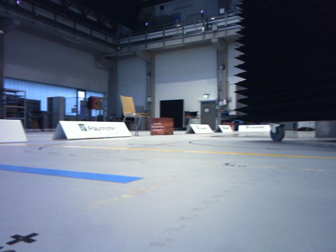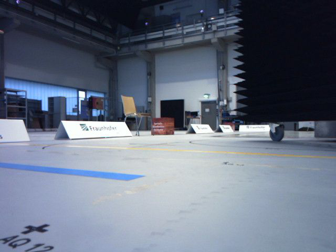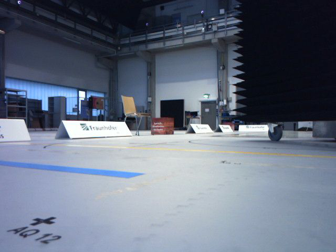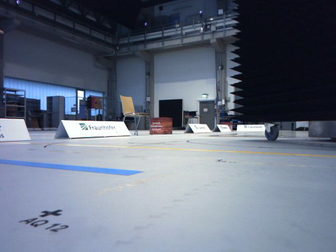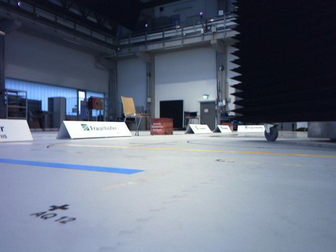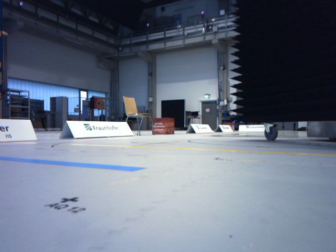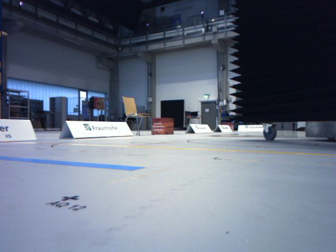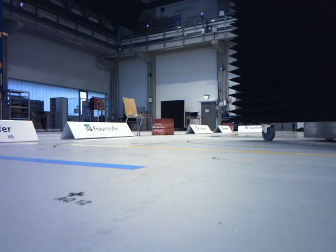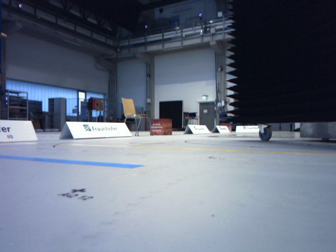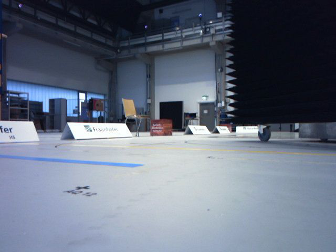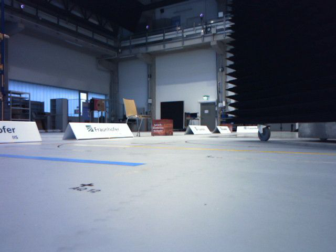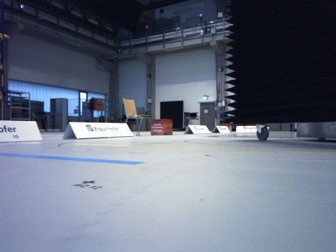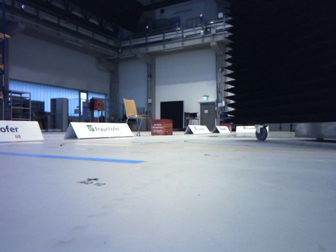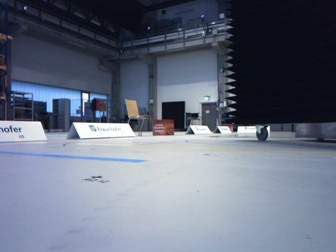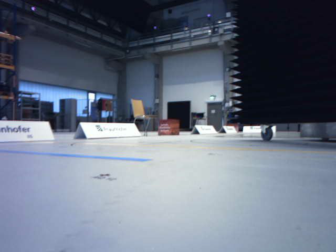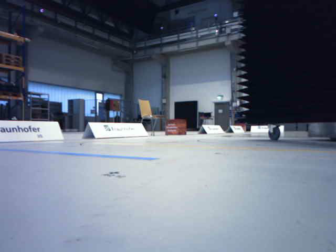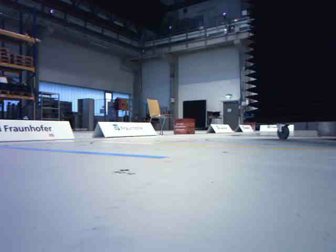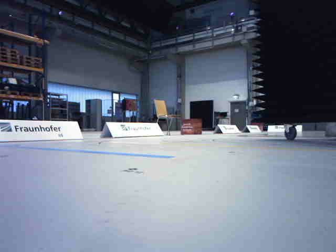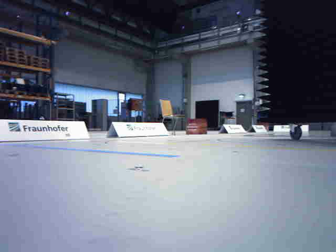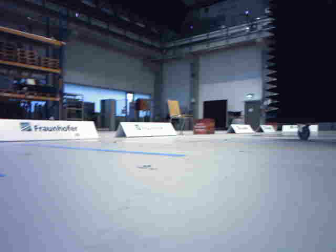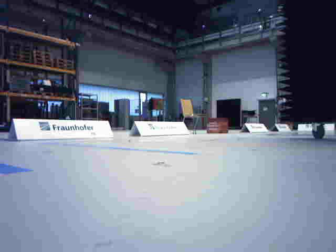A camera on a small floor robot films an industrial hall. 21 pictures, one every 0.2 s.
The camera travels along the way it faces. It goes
backward.
0.0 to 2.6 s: The camera travels backward, about 0.5 m, so what stands in front gets smaller.
2.6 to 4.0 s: The camera pans to its left, which is counterclockwise from overhead, by about 10 degrees. It travels backward, about 0.3 m, so what stands in front gets smaller.
The film runs backward here.
